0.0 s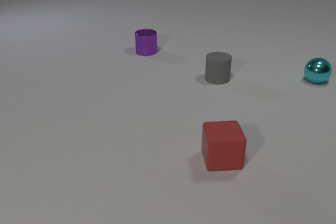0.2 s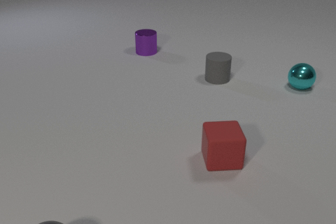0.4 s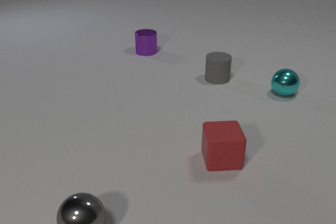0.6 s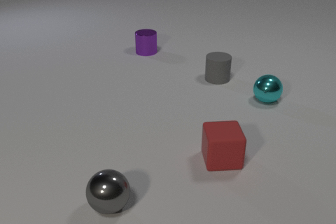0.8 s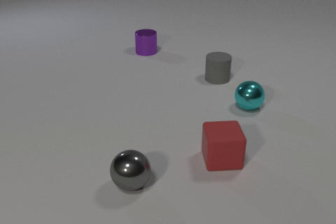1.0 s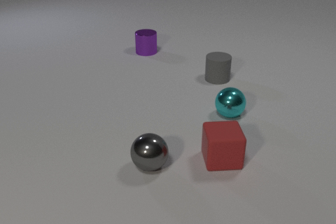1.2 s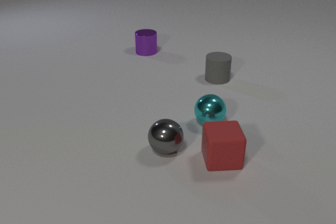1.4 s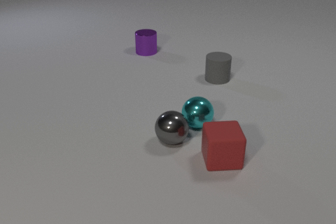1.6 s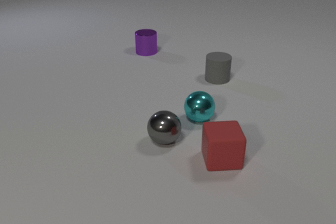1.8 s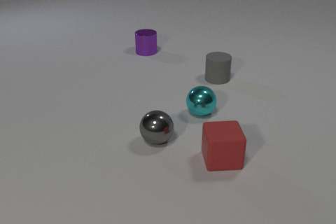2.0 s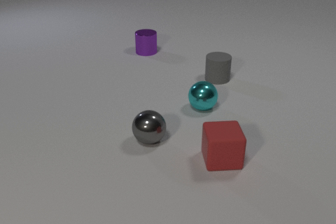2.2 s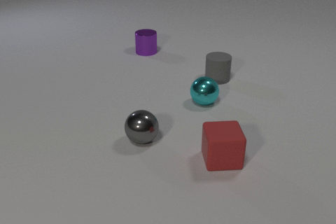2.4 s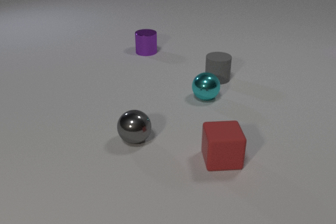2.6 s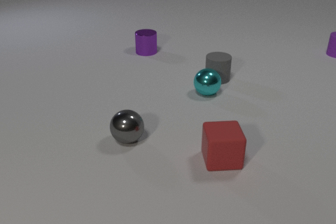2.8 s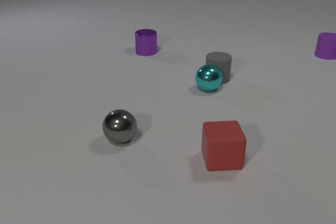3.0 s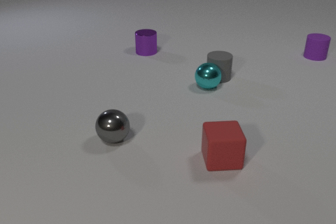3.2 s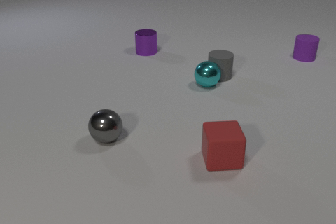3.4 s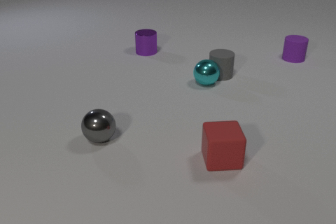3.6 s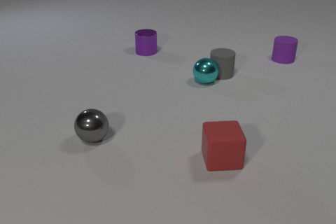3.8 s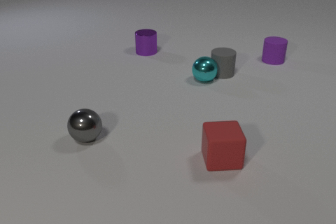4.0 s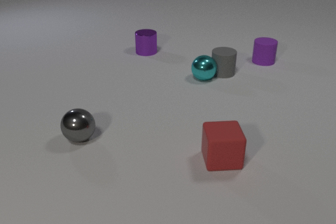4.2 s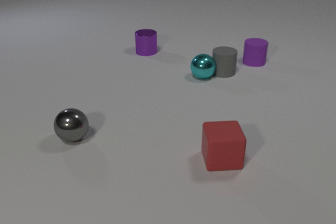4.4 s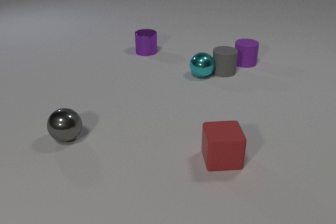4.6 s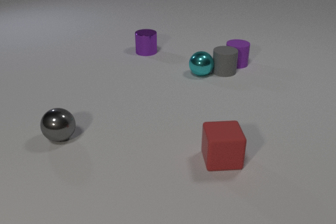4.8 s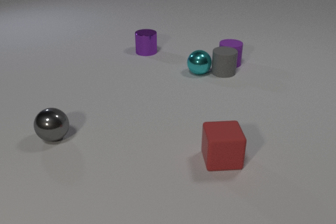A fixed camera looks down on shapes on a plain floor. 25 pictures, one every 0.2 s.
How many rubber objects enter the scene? 1.
What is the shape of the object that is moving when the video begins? sphere.
What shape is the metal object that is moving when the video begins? sphere.
0.0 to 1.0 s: The gray metal sphere comes in at the bottom edge, rolls away from the camera and to the right. The cyan metal sphere rolls toward the camera and to the left.
1.0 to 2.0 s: The gray metal sphere rolls away from the camera. The cyan metal sphere rolls to the left. The gray metal sphere and the cyan metal sphere collide.
2.0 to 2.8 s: The gray metal sphere rolls to the left. The cyan metal sphere rolls away from the camera. The purple rubber cylinder comes in at the right edge, slides to the left and toward the camera. The cyan metal sphere and the gray rubber cylinder collide.
2.8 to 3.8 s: The gray metal sphere rolls to the left. The cyan metal sphere rolls away from the camera. The gray rubber cylinder slides away from the camera. The purple rubber cylinder slides to the left and toward the camera.
3.8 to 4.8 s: The gray metal sphere rolls to the left. The cyan metal sphere rolls away from the camera. The purple rubber cylinder slides to the left and toward the camera. The gray rubber cylinder and the purple rubber cylinder collide.
